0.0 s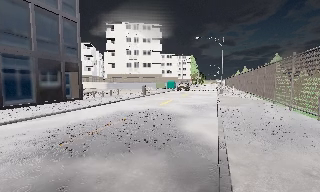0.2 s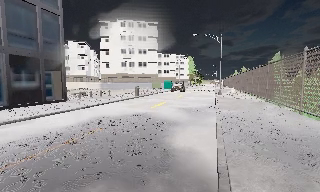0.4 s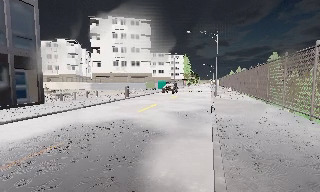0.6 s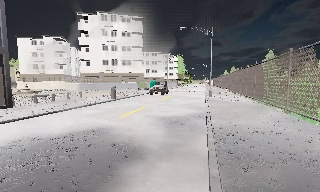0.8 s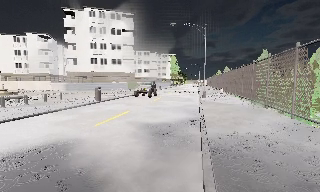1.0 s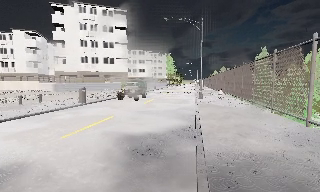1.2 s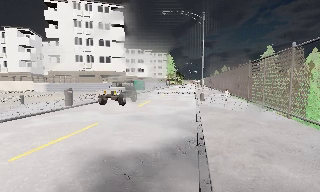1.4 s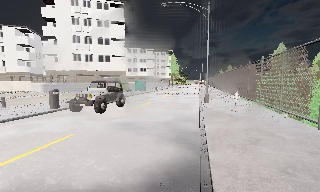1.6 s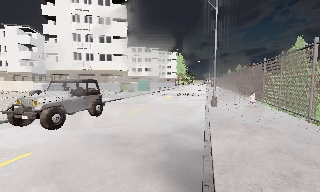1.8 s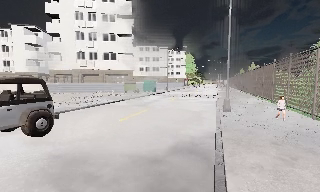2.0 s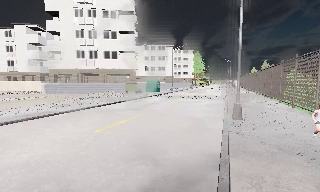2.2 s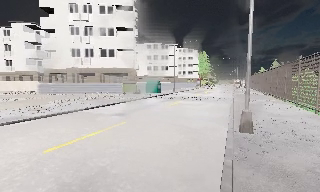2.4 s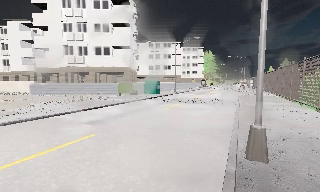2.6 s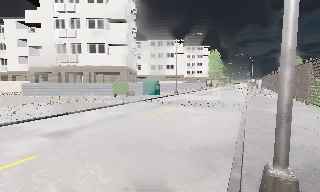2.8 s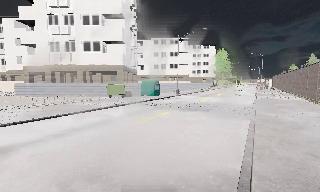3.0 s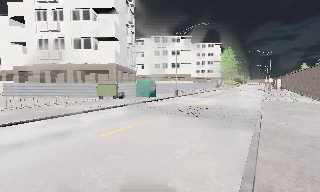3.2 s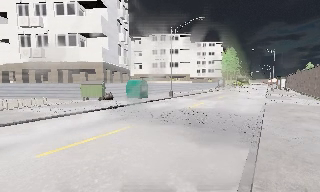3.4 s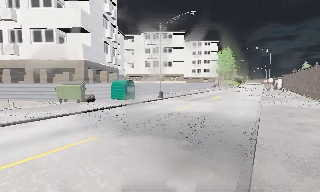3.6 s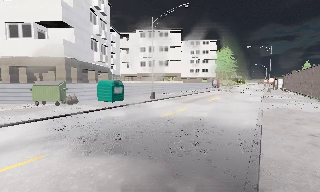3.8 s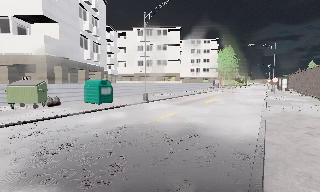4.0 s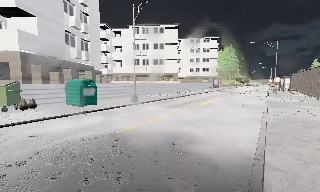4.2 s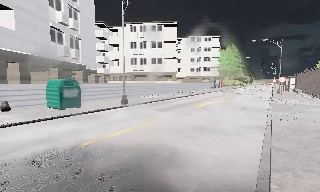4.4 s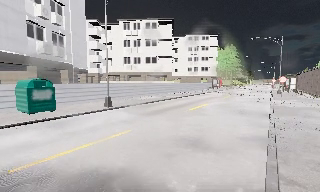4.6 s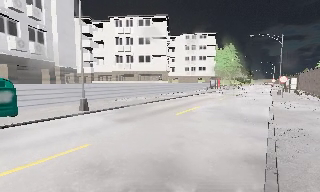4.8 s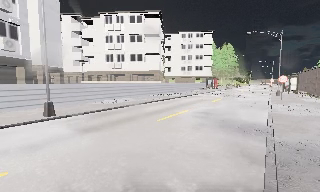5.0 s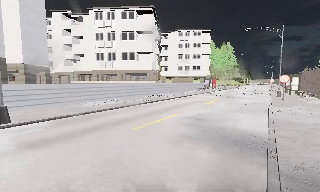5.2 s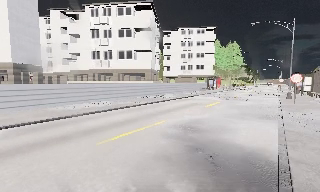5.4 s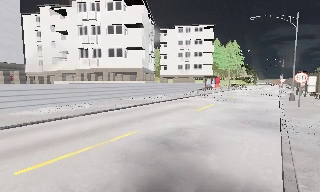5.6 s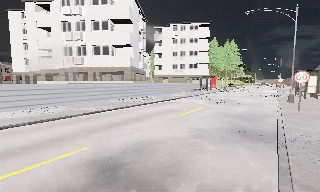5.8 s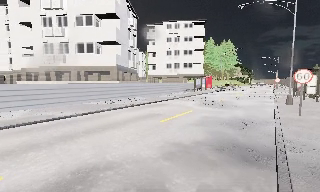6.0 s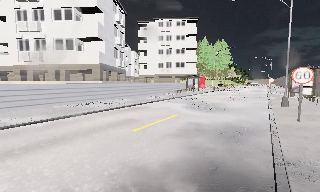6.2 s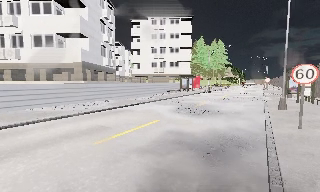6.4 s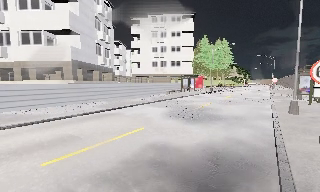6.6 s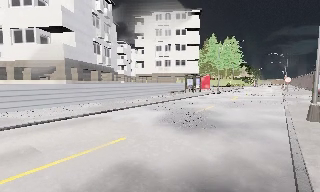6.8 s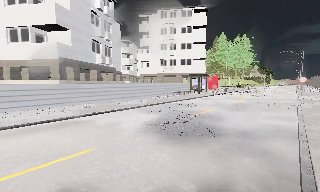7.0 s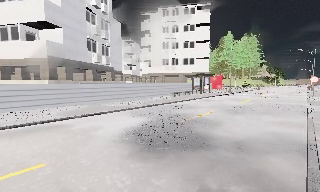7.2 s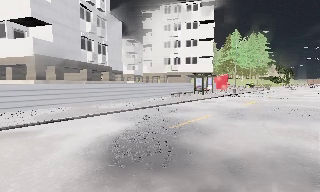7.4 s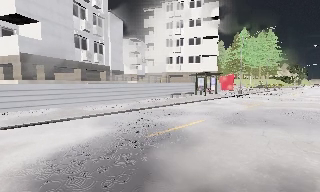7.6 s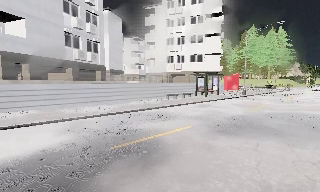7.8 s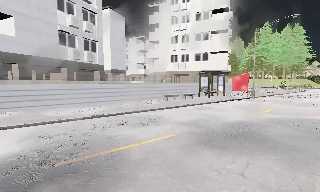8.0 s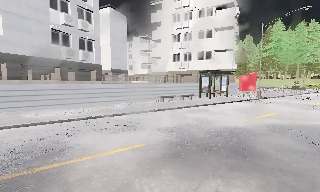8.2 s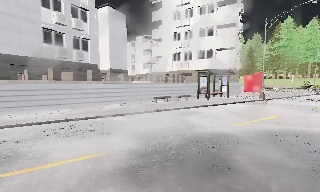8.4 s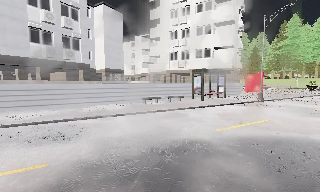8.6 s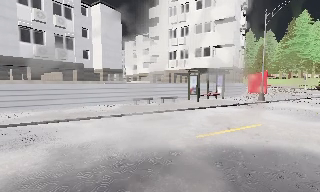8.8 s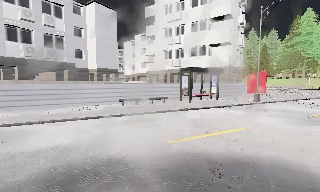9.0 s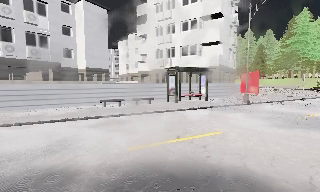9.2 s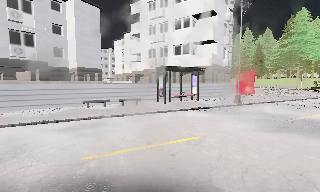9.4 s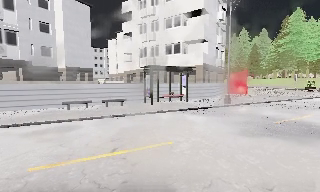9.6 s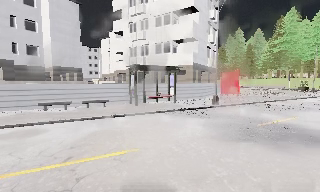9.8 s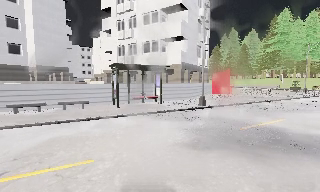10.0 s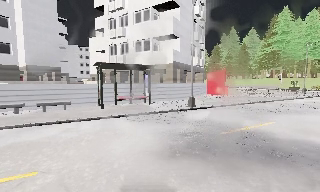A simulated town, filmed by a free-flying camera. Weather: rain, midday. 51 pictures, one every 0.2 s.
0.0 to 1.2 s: The camera travels forward, about 9 m, so what stands in front looms larger.
1.2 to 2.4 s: The camera pans to its left, which is counterclockwise from overhead, by about 15 degrees. It travels forward, about 10 m, so what stands in front looms larger.
2.4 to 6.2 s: The camera travels forward and to its right, about 30 m, so what stands in front looms larger.
6.2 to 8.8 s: The camera pans to its left, which is counterclockwise from overhead, by about 30 degrees. It travels to its right and forward, about 17 m.
8.8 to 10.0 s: The camera travels to its right and forward, about 6 m, so close, fixed things drift to the left.
The film runs forward here.
